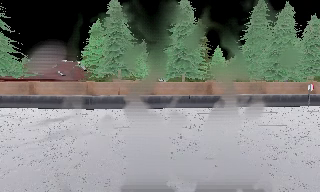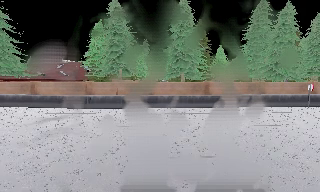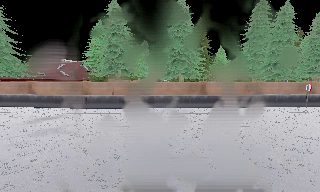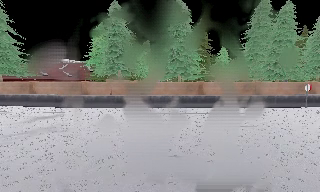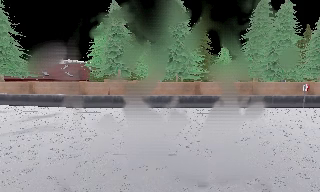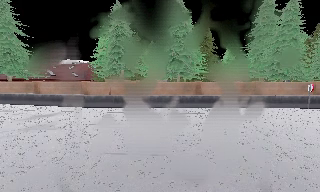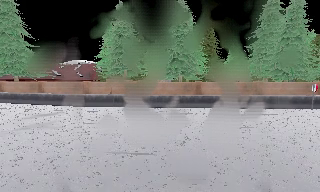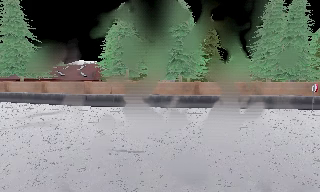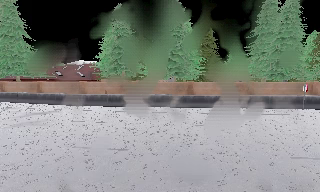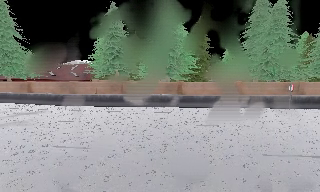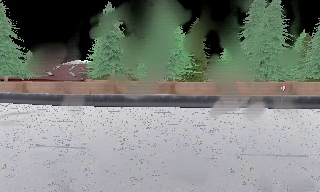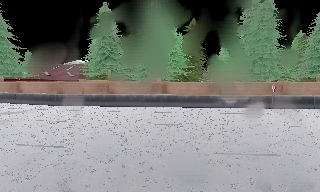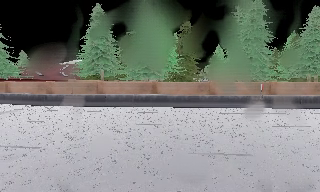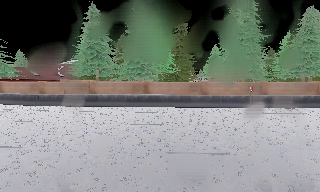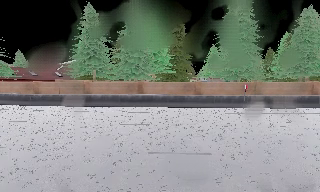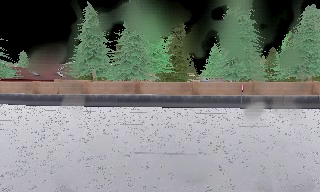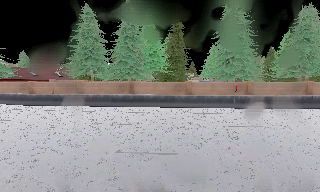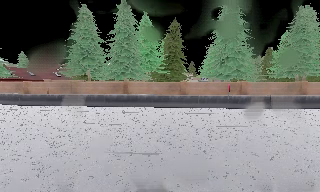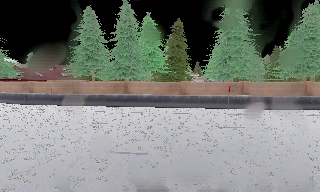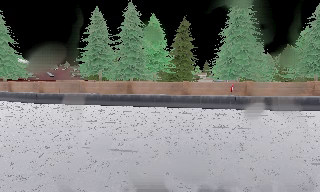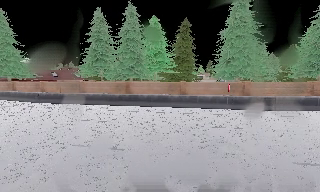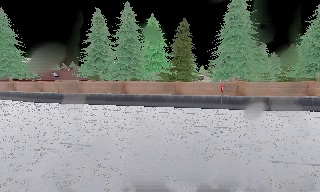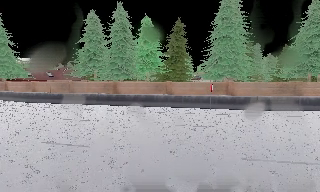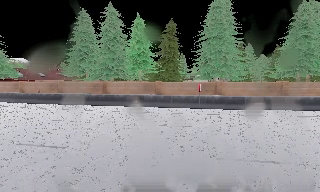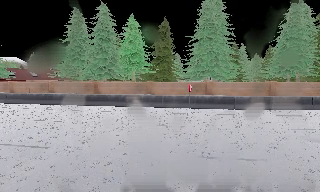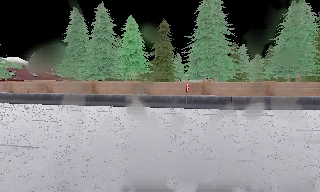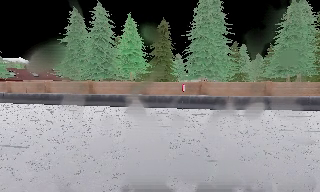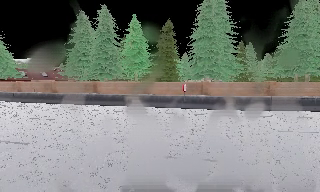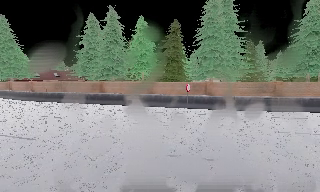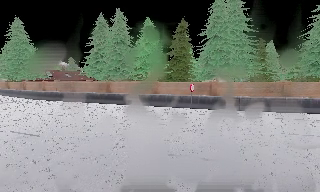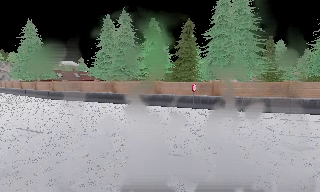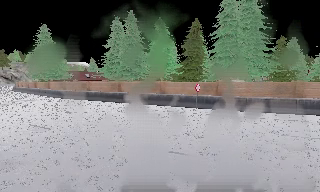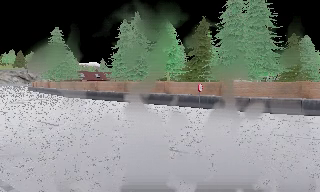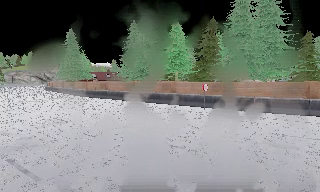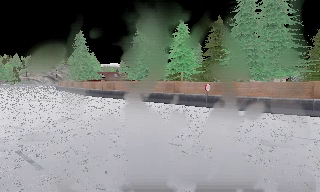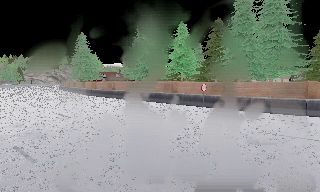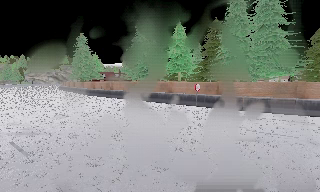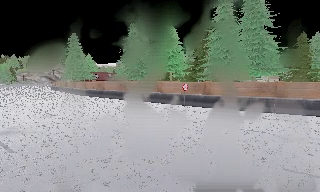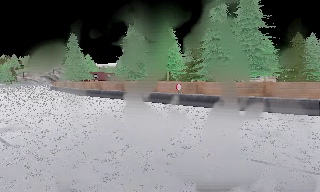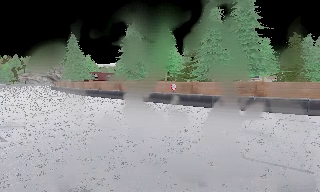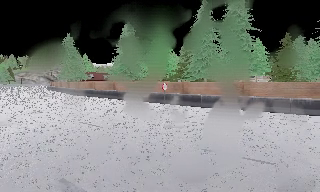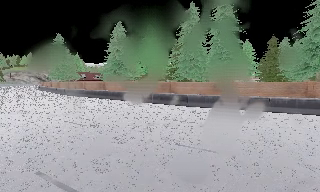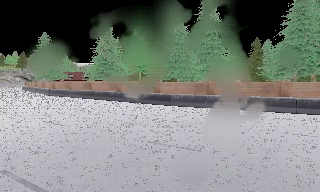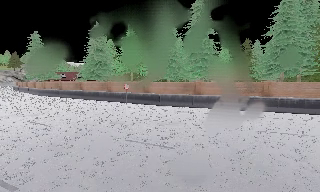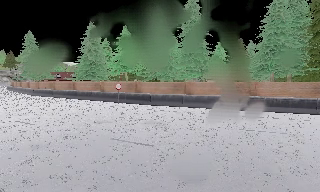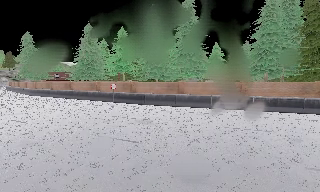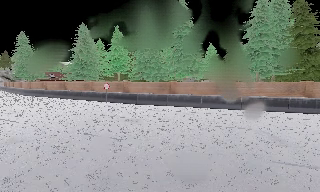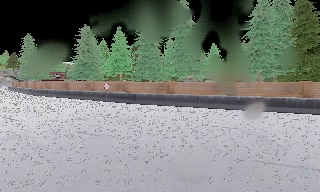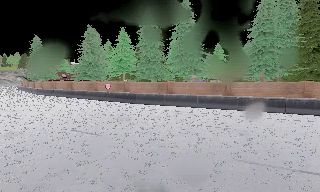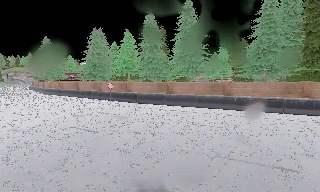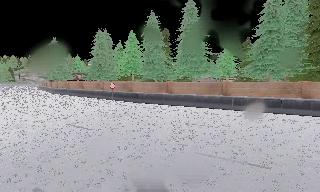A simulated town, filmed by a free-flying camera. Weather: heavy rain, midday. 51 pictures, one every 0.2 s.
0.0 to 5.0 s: The camera pans to its left, which is counterclockwise from overhead, by about 15 degrees. It travels to its right, about 16 m, so close, fixed things drift to the left.
5.0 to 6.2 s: The camera pans to its left, which is counterclockwise from overhead, by about 15 degrees. It travels to its right, about 3 m.
6.2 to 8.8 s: The camera travels to its right and backward, about 9 m, so close, fixed things drift to the left.
8.8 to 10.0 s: The camera travels to its right, about 4.5 m, so close, fixed things drift to the left.
The film runs backward here.
